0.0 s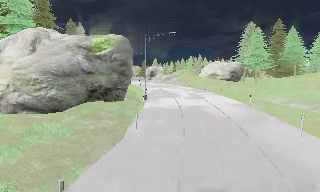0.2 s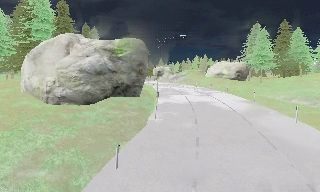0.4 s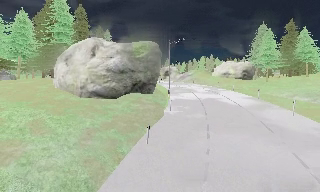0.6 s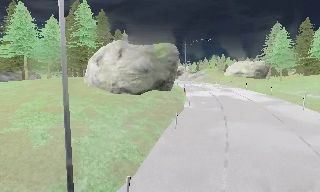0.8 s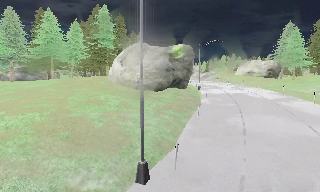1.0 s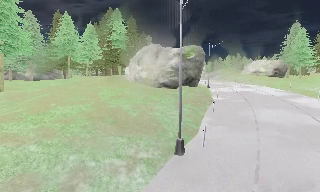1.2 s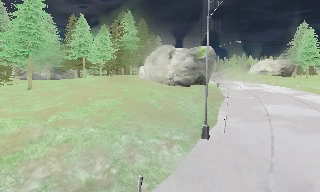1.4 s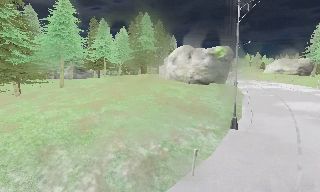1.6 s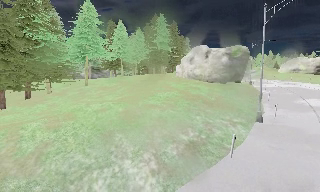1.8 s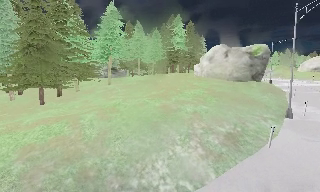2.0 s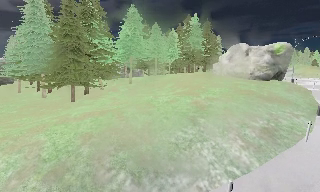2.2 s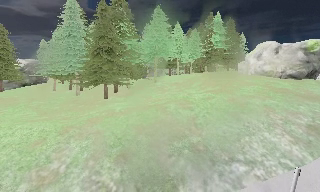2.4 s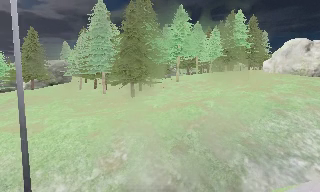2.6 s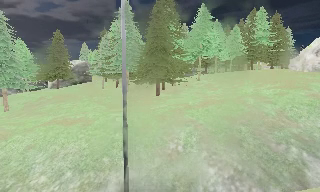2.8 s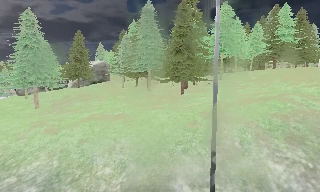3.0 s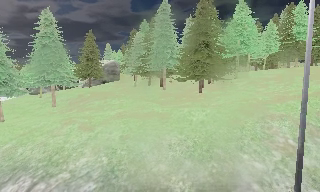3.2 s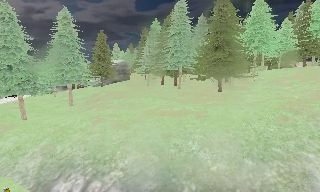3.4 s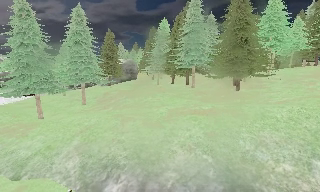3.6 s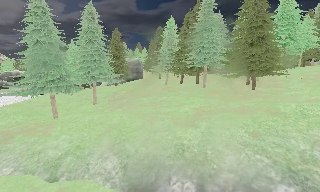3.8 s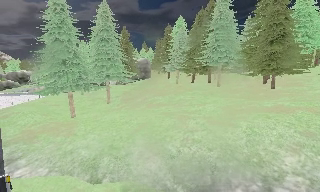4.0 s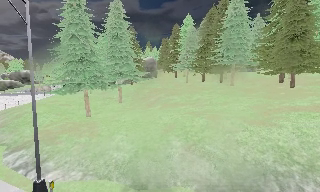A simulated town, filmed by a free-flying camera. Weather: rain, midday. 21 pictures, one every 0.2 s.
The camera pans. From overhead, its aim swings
counterclockwise.
The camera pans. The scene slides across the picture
to the right.
0.0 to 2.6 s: The camera pans to its left, which is counterclockwise from overhead, by about 40 degrees. It travels to its left and backward, about 25 m, so close, fixed things drift to the right.
2.6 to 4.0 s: The camera travels to its left, about 14 m, so close, fixed things drift to the right.
The film runs forward here.
